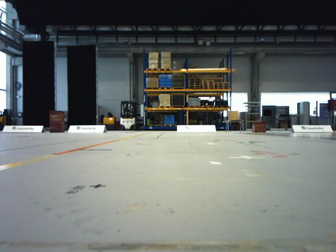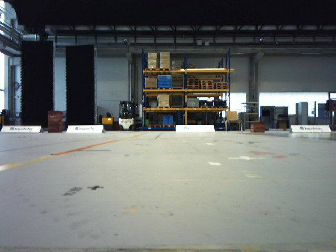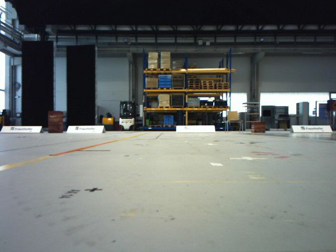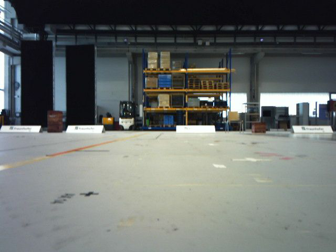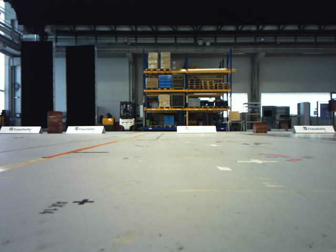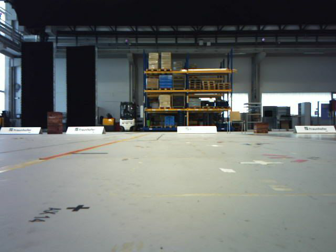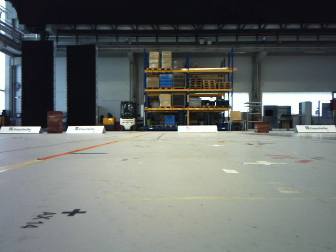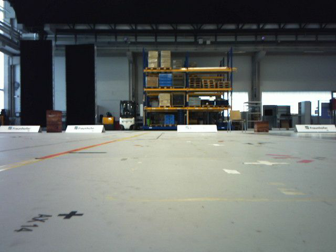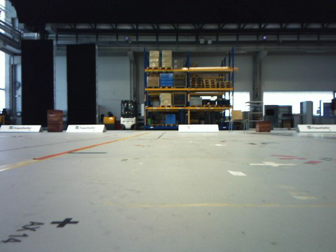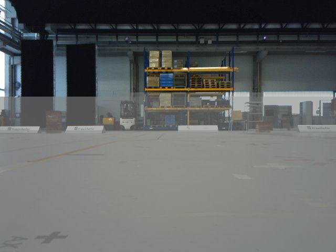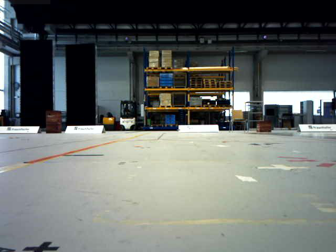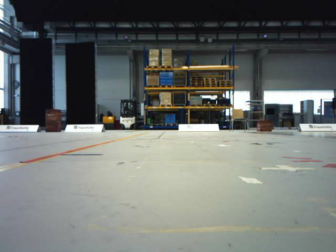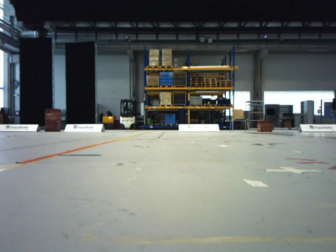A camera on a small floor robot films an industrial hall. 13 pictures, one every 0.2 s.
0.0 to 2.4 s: The camera travels forward, about 0.5 m, so what stands in front looms larger.
The film runs forward here.
